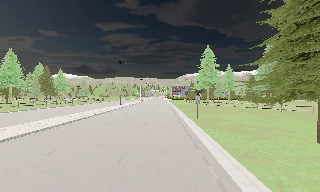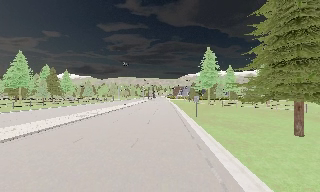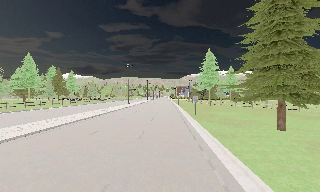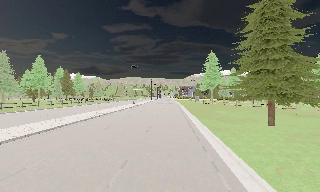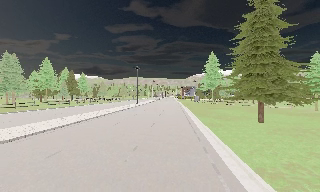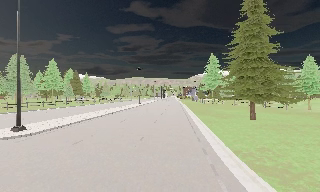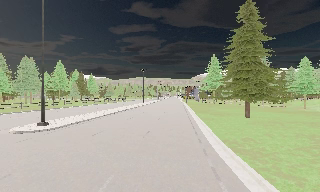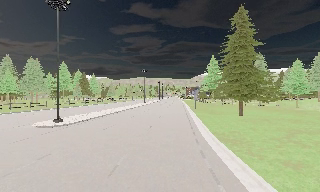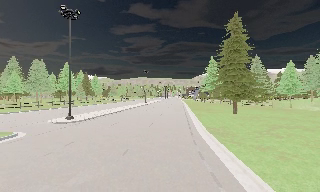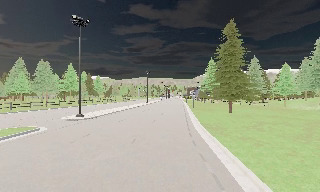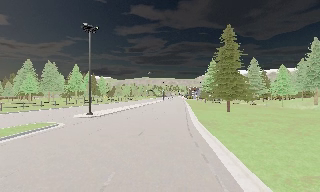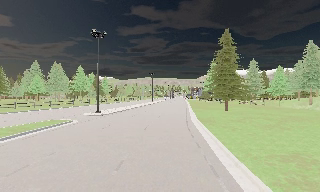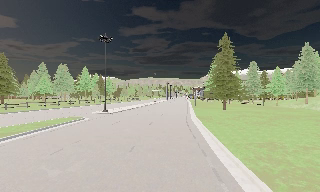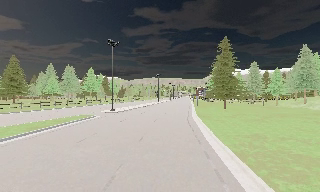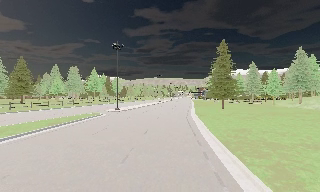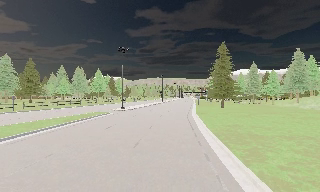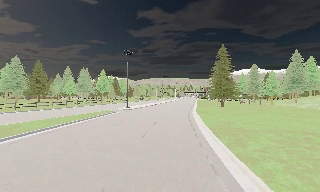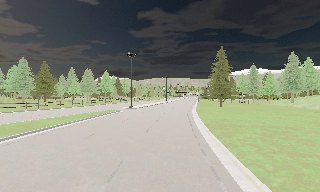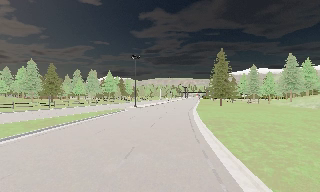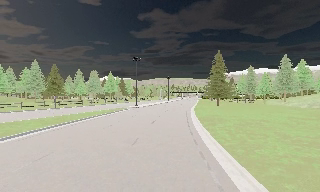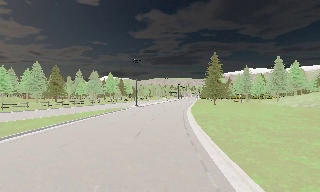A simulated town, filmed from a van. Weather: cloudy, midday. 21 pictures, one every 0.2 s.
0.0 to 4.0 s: The camera swings to its left by about 15 degrees, and the scene slides to the right. It travels backward, about 35 m, so what stands in front gets smaller.
The film runs backward here.
